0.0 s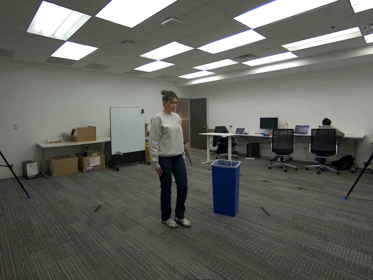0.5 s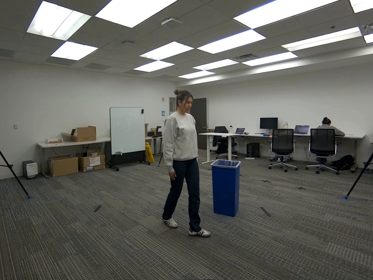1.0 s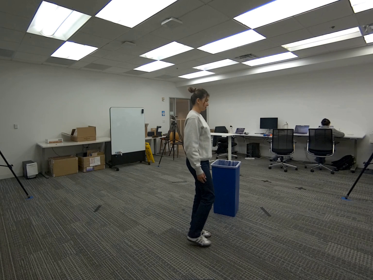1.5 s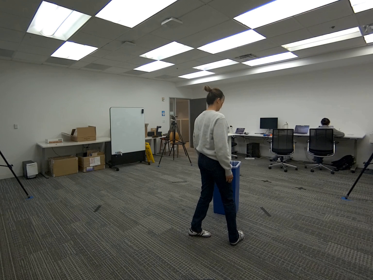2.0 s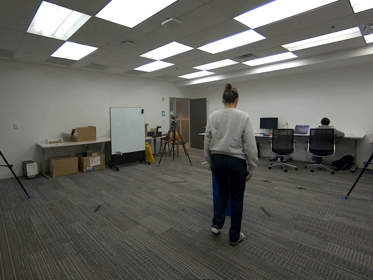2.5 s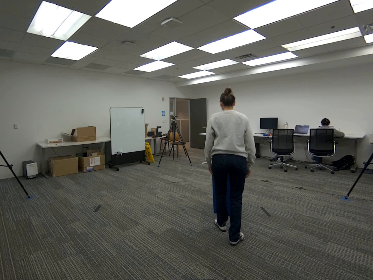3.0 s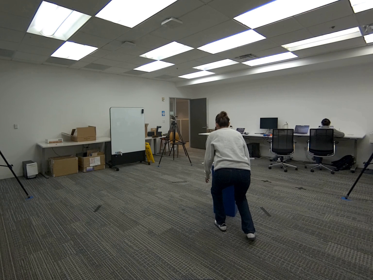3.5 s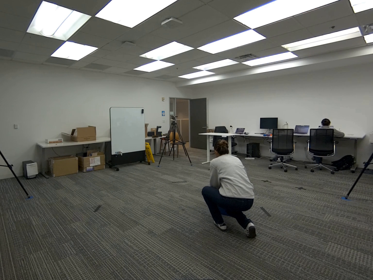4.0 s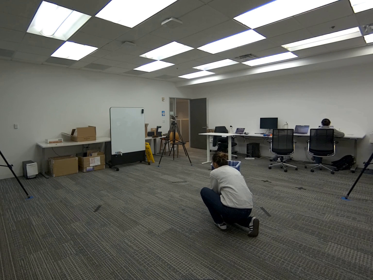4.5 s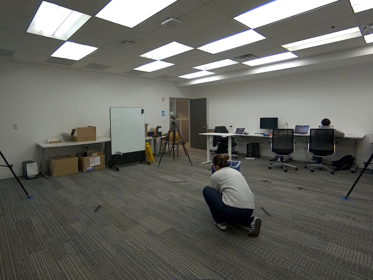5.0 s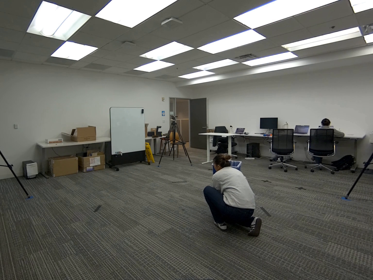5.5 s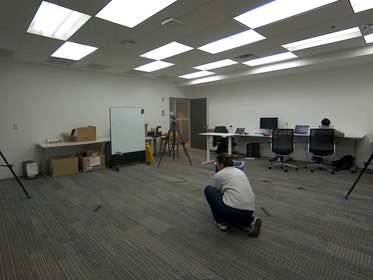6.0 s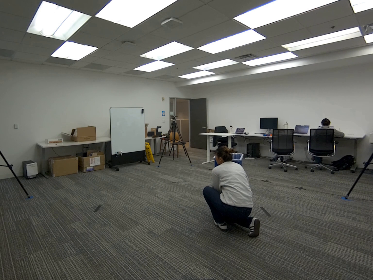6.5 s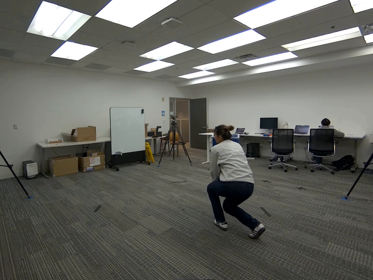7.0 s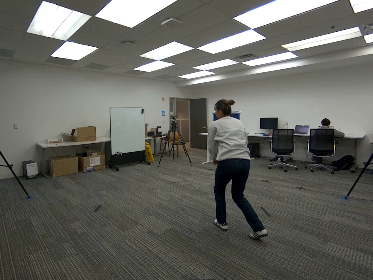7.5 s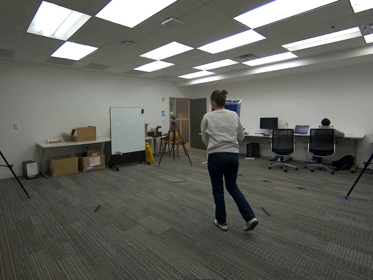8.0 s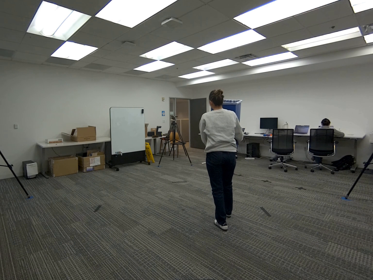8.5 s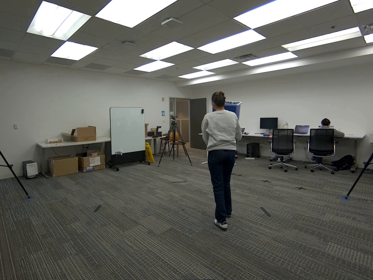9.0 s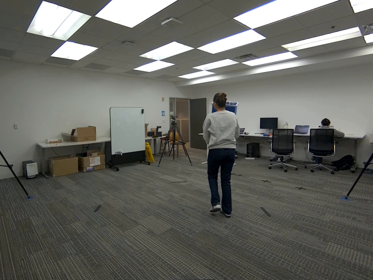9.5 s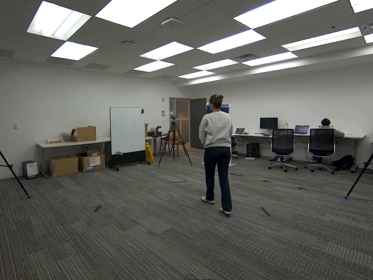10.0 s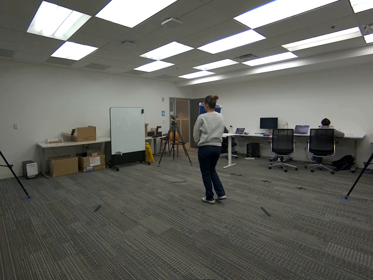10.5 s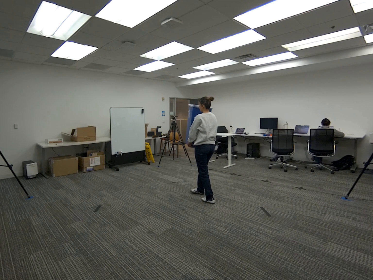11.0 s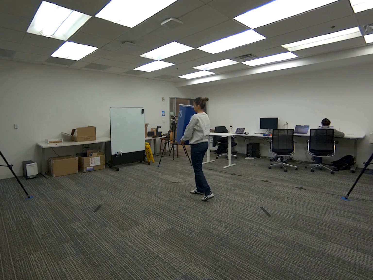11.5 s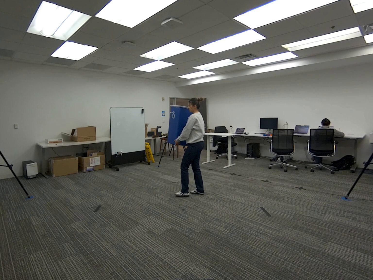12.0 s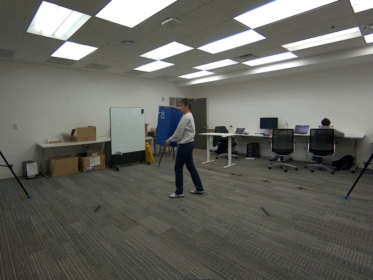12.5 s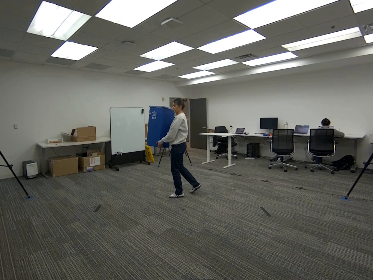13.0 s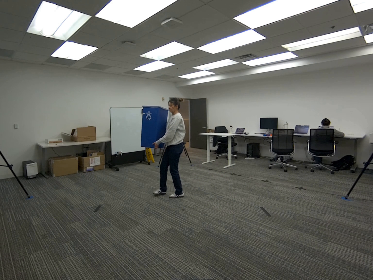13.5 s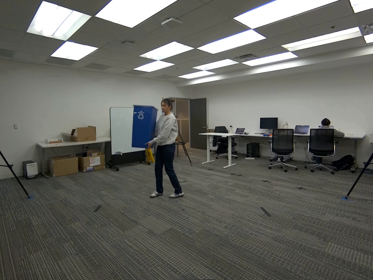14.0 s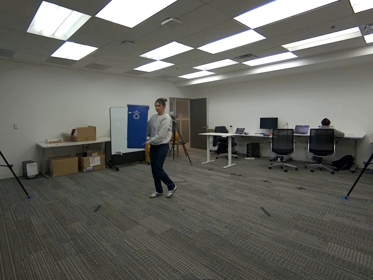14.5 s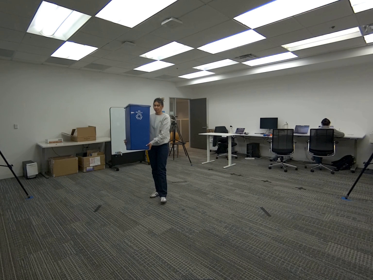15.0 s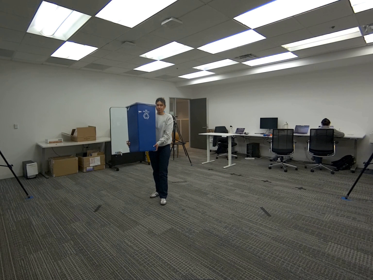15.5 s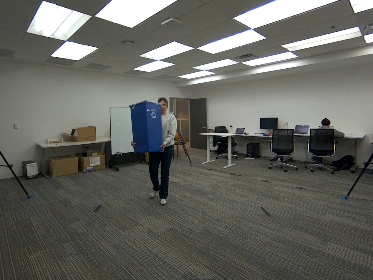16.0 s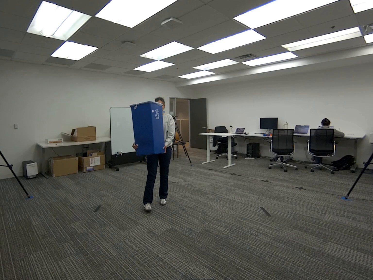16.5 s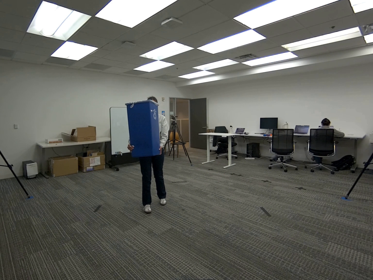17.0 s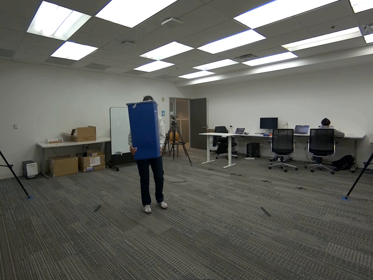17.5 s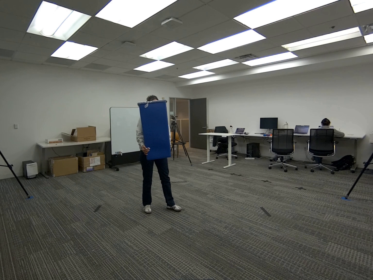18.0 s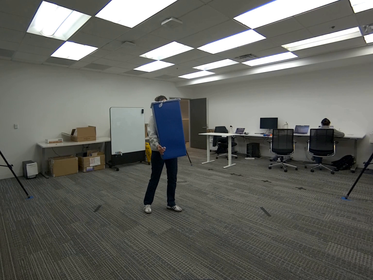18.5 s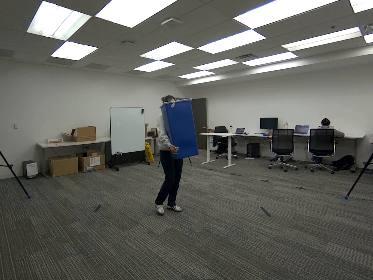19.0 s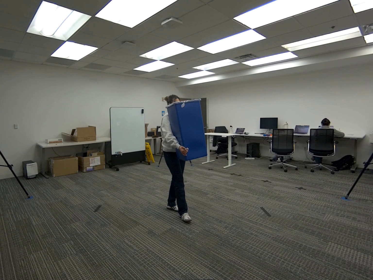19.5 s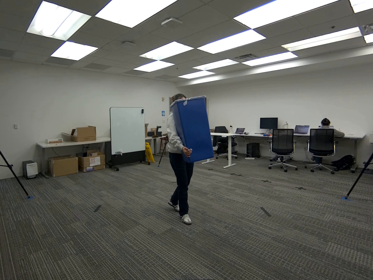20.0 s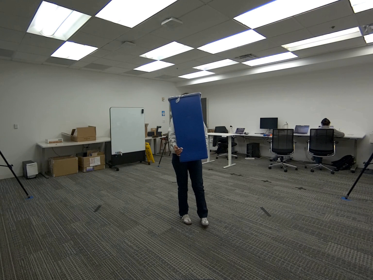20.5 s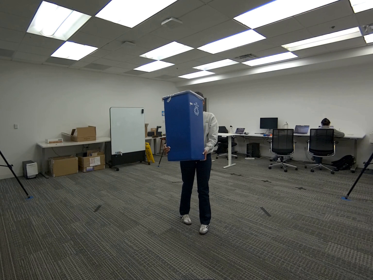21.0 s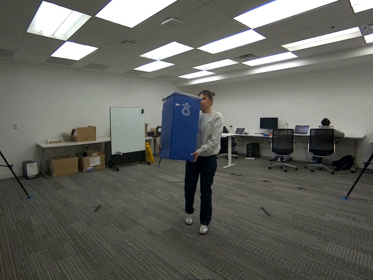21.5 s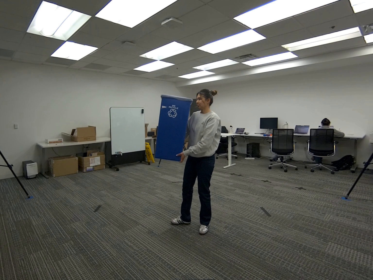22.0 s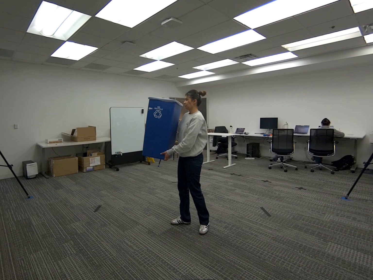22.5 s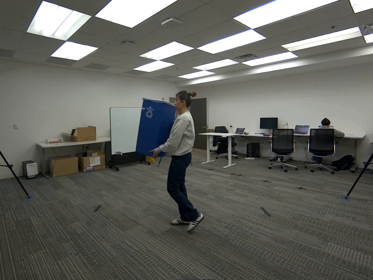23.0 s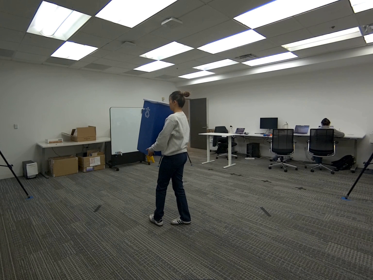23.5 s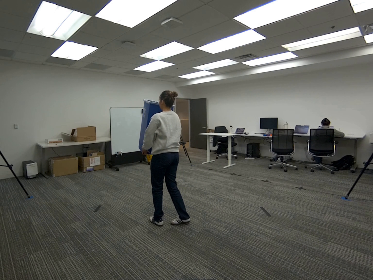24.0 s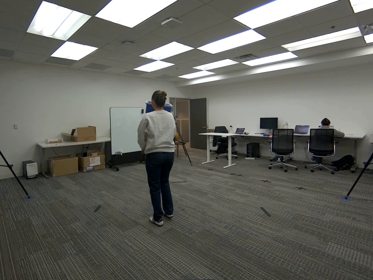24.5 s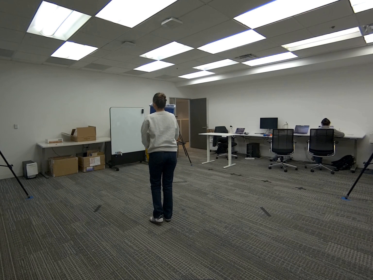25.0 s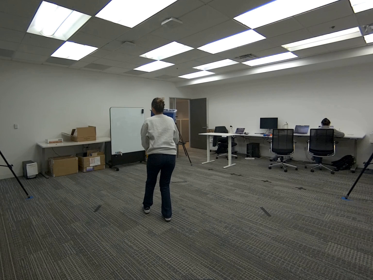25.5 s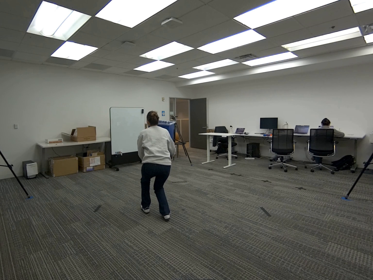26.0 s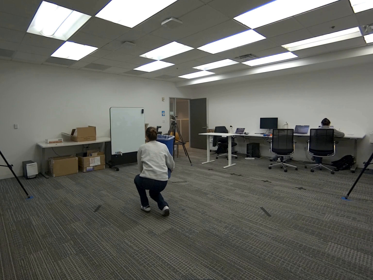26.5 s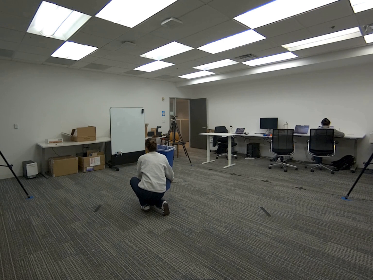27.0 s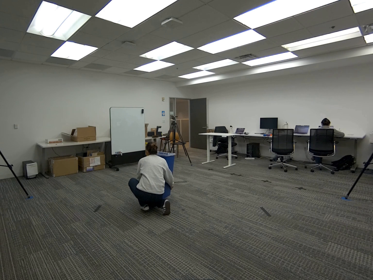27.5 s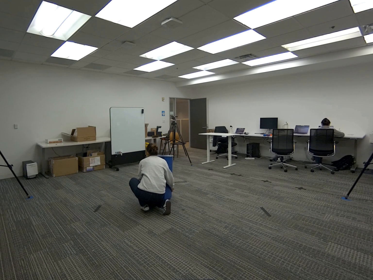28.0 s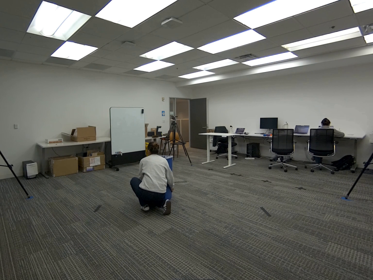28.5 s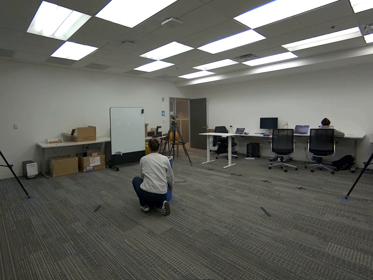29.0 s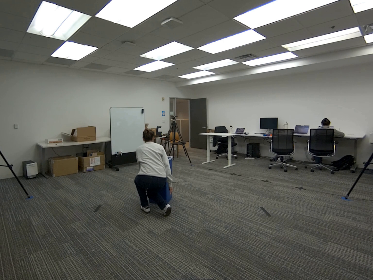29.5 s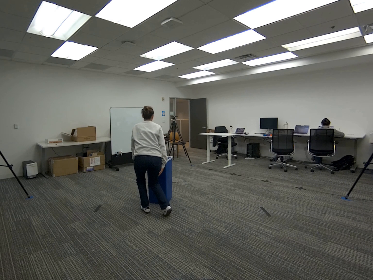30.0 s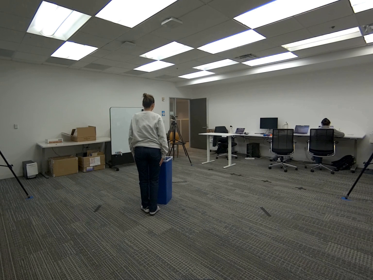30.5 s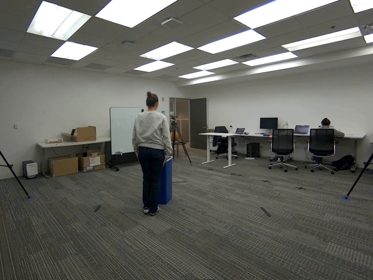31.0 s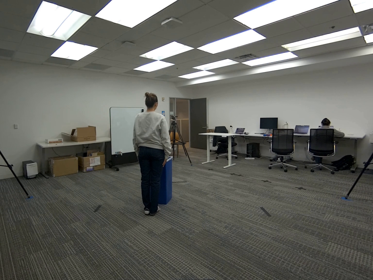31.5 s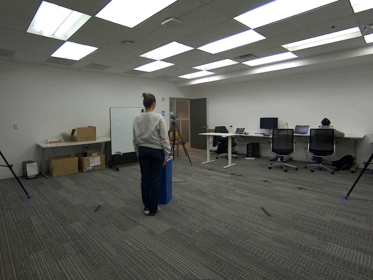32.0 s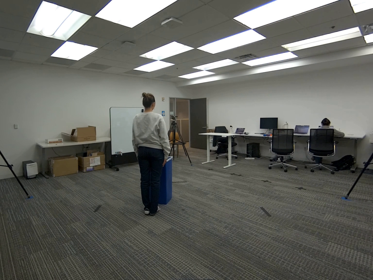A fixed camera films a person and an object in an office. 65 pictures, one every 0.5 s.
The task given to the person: Pick up trash can from the bottom of the container, walk within the bounding area and place on the floor.
